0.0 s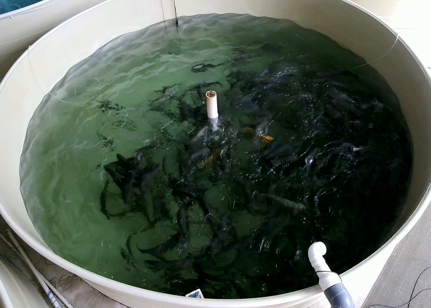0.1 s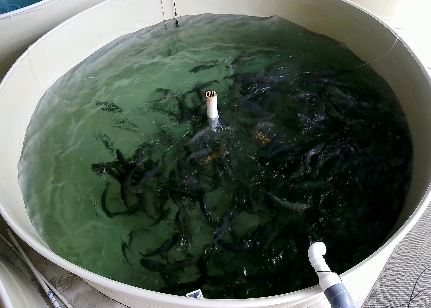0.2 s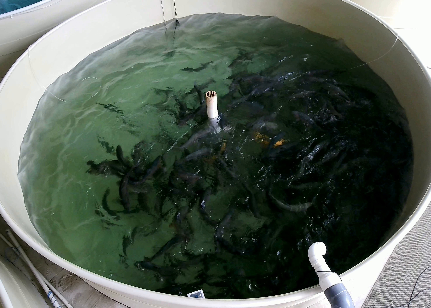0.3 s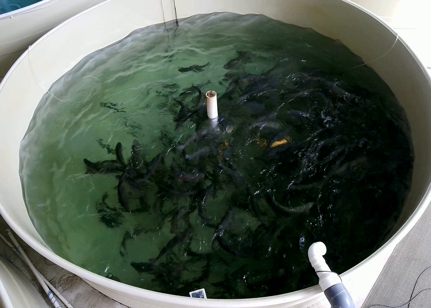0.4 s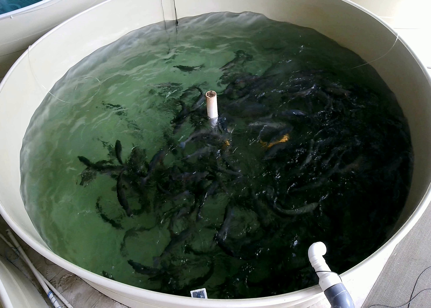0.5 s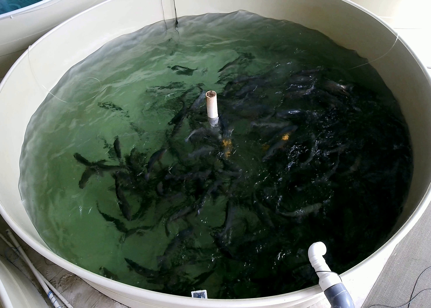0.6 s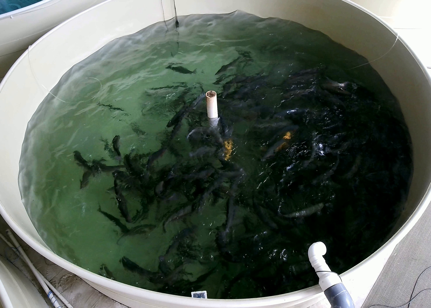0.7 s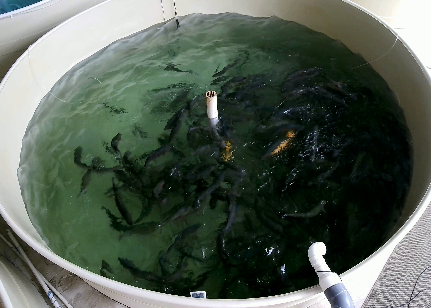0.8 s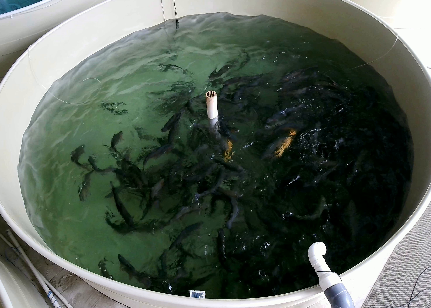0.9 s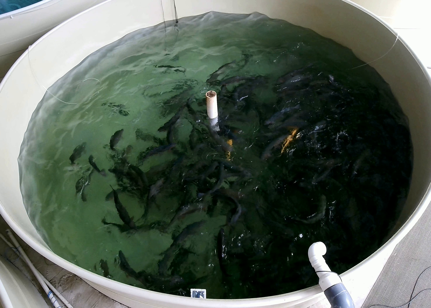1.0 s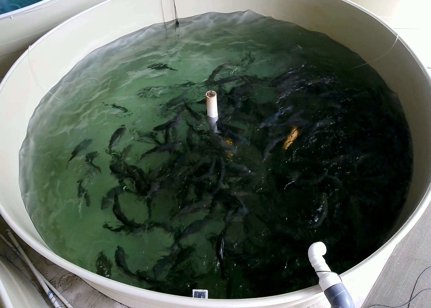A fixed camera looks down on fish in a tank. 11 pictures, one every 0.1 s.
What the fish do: Weak feeding.
